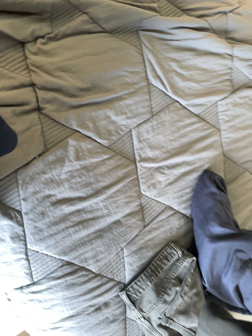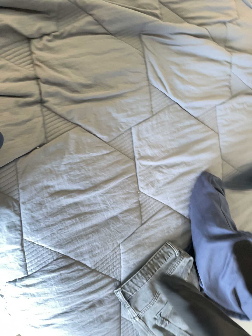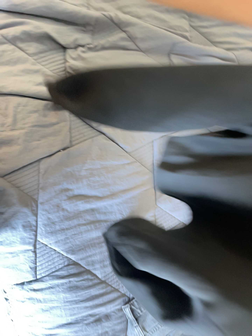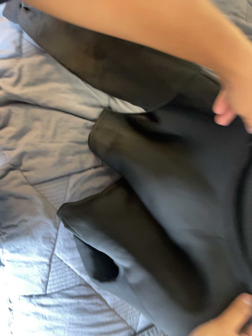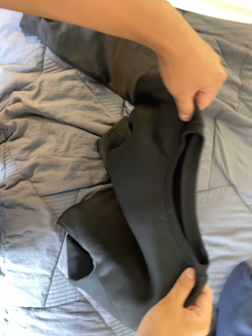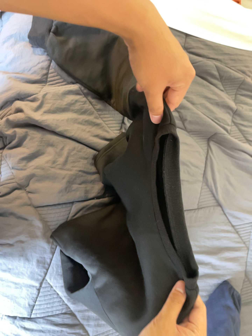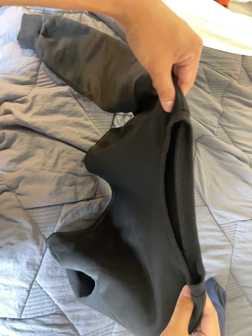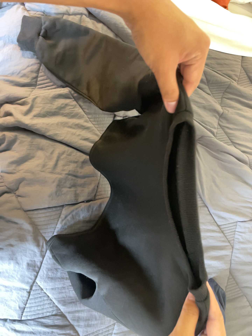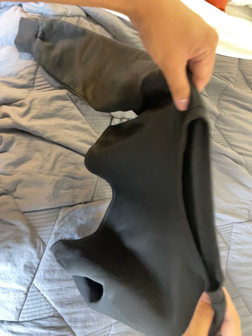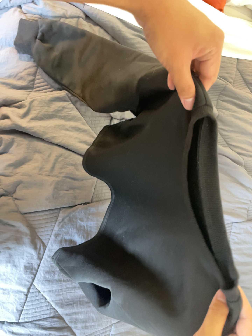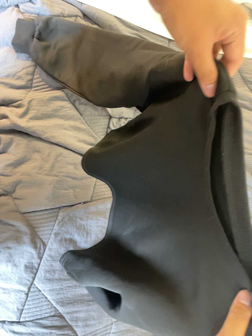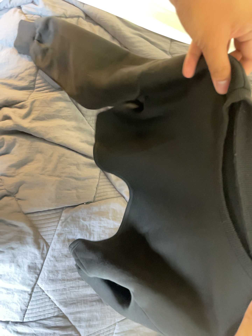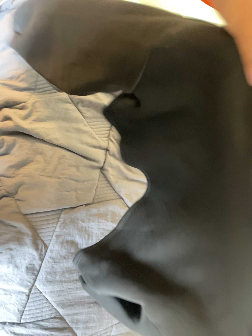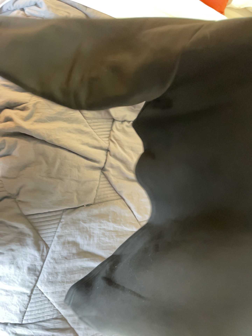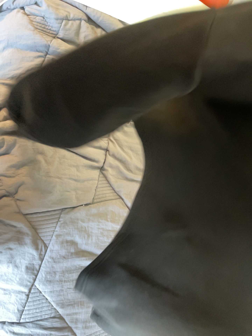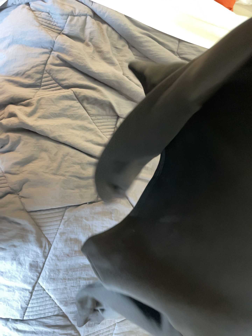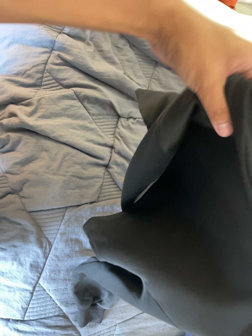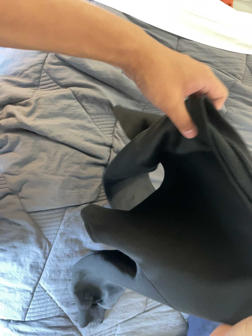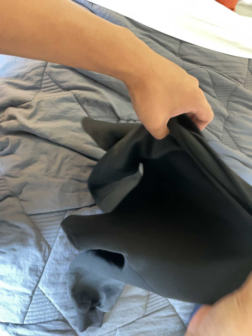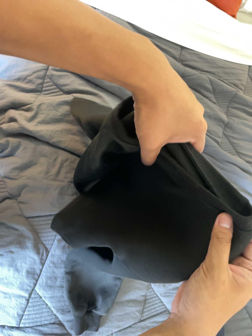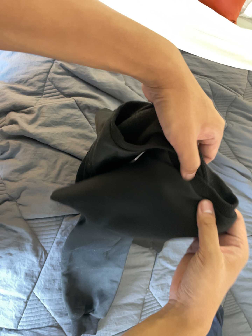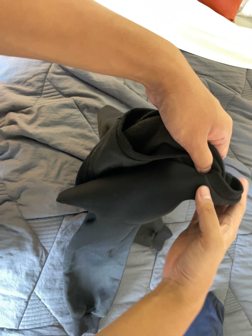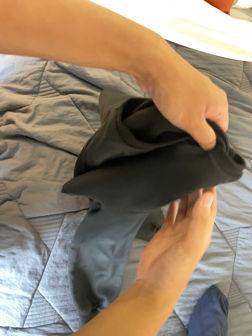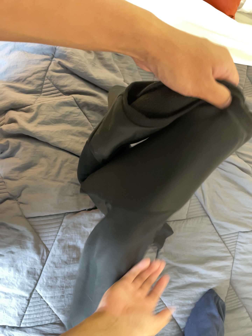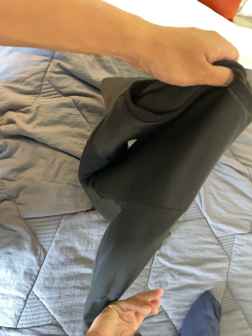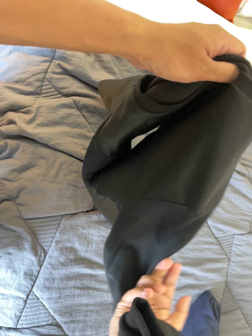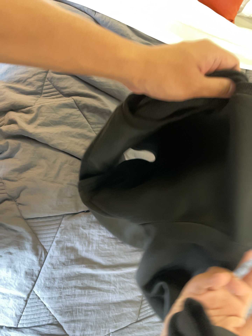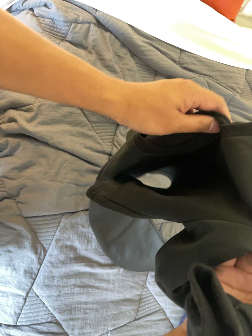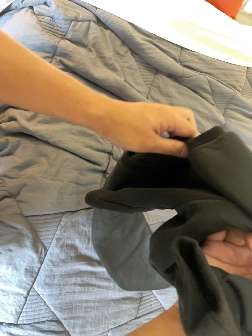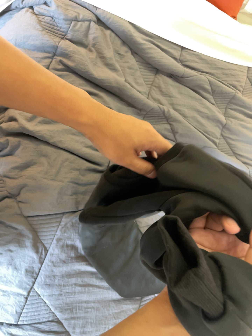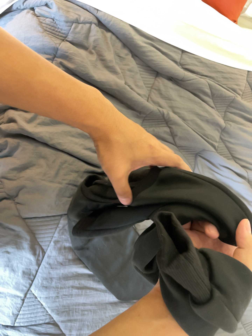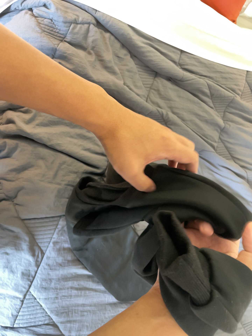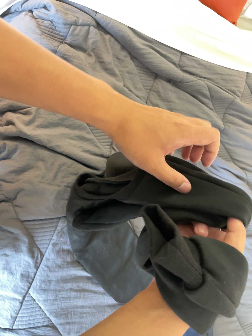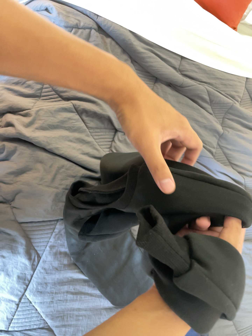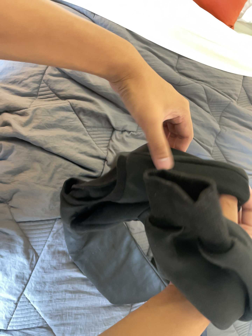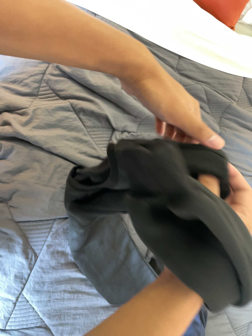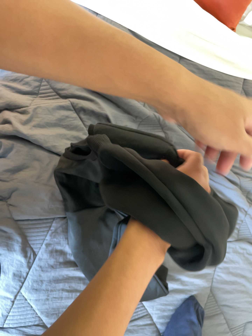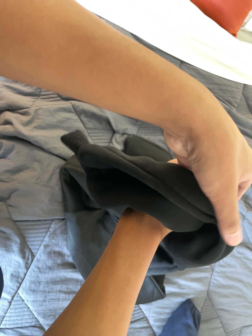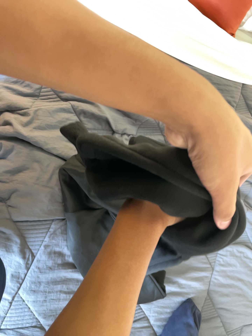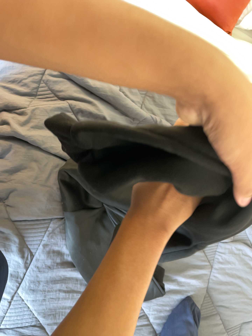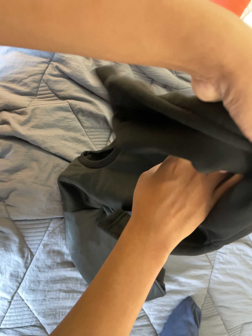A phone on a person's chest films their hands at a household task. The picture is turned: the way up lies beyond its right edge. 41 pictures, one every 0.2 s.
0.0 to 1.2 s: The camera travels to its left and backward, about 14 cm, so close, fixed things drift to the right. Its aim tips toward the top of its view by about 15 degrees, and the scene shifts downward. It rolls about its line of sight by about 25 degrees, and the scene rotates clockwise.
1.2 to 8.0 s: The camera travels toward the top of its view, about 7 cm, so close, fixed things drift downward.
The film runs backward here.
